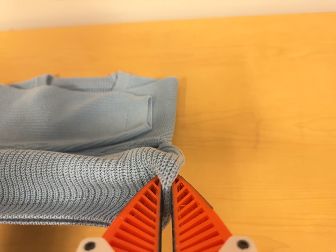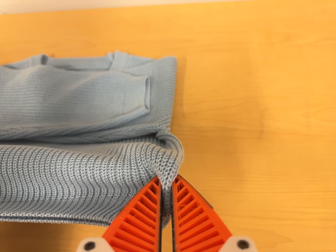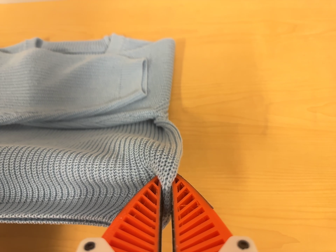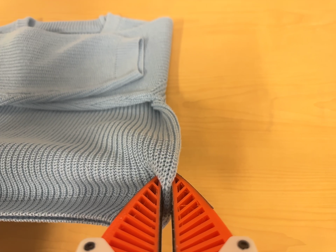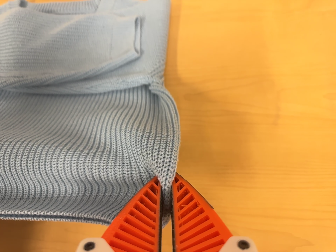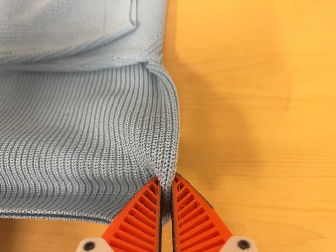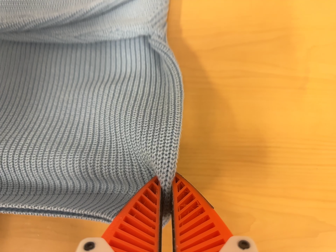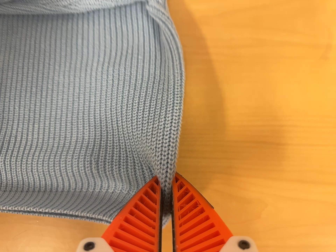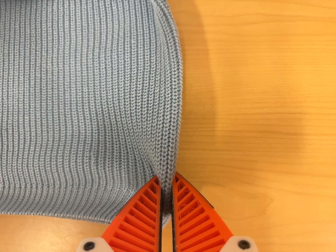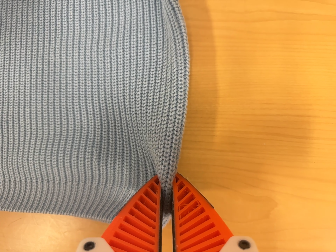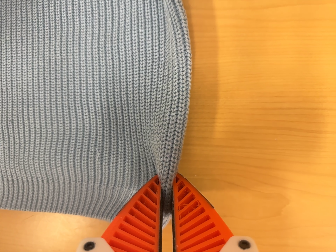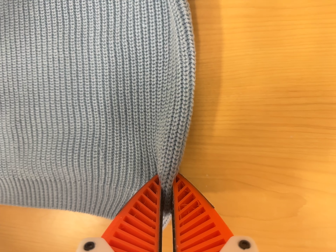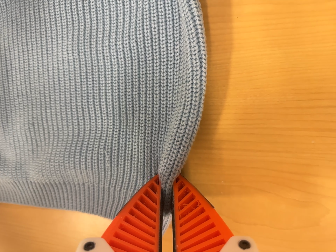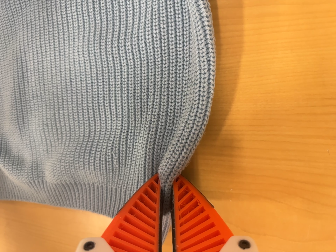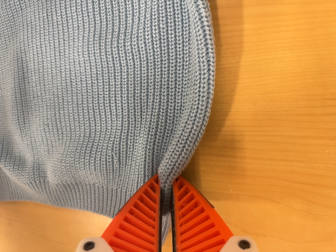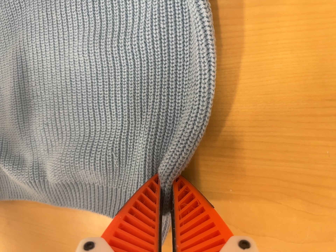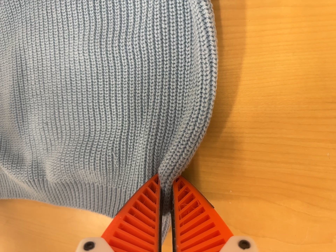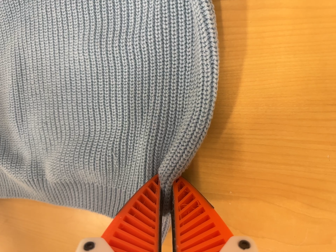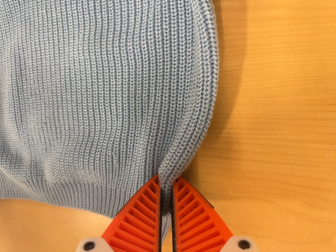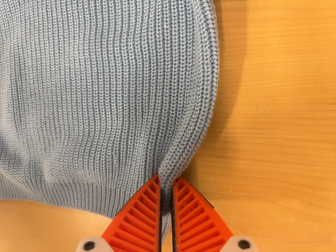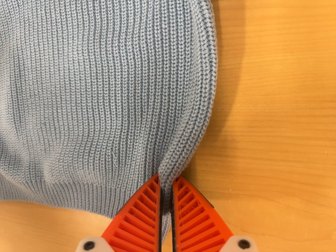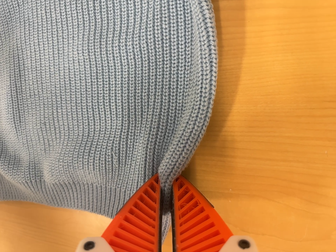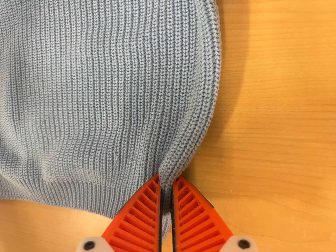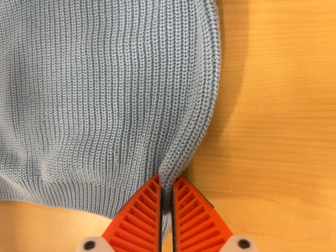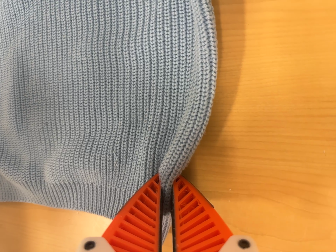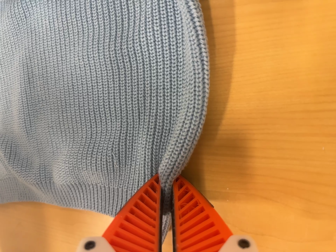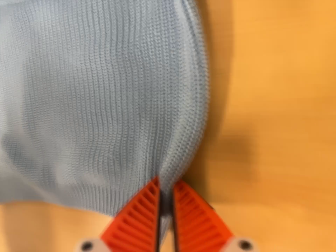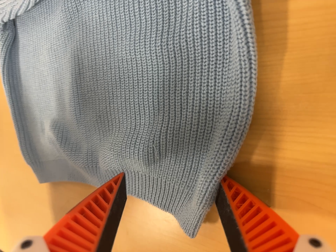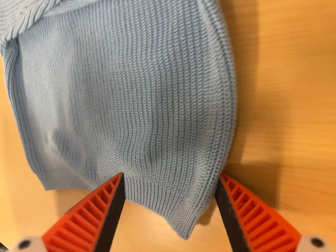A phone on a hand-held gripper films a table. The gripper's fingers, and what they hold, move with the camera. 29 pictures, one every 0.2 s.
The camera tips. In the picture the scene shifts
upward.
0.0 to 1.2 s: The camera travels forward, about 14 cm, so what stands in front looms larger. Its aim tips toward the bottom of its view by about 15 degrees, and the scene shifts upward.
1.2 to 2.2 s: The camera swings to its left by about 10 degrees, and the scene slides to the right. It travels forward and toward the top of its view, about 9 cm, so what stands in front looms larger. Its aim tips toward the bottom of its view by about 20 degrees, and the scene shifts upward.
2.2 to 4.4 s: The camera shifts only a little, or ends up much as it began.
4.4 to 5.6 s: The scene slides to the right, as the camera pans about 15 degrees to its left. It travels to its right, about 5 cm.
The film runs backward here.
